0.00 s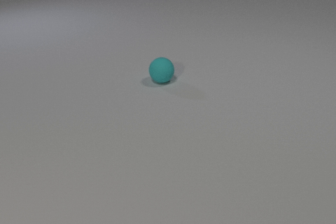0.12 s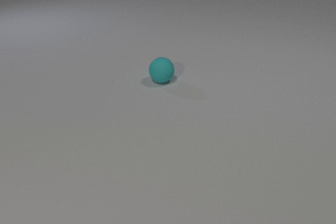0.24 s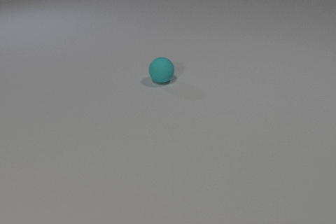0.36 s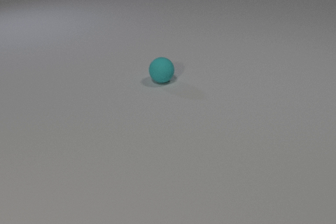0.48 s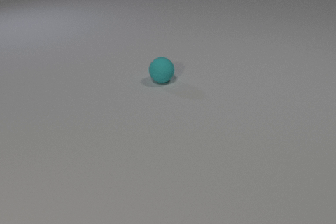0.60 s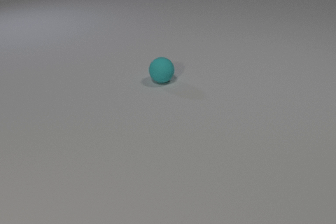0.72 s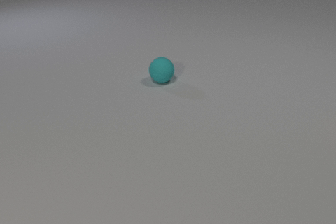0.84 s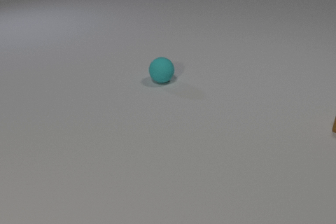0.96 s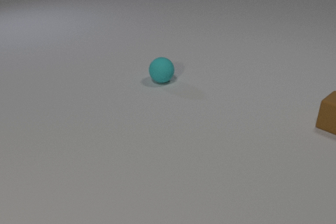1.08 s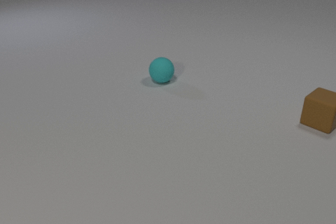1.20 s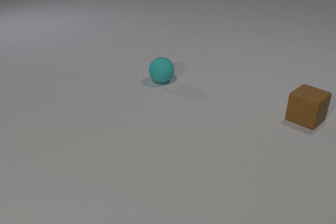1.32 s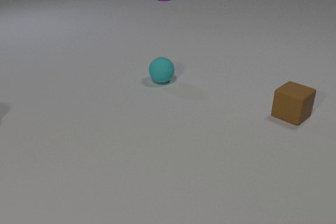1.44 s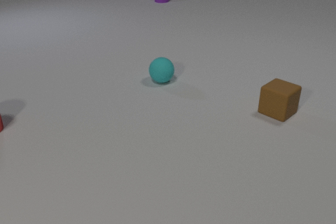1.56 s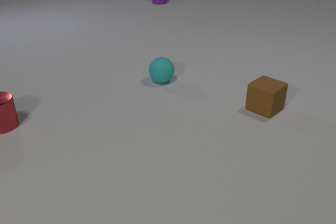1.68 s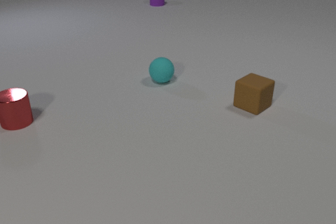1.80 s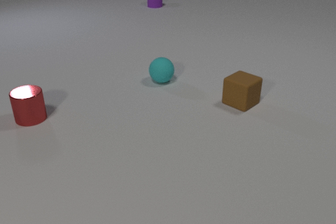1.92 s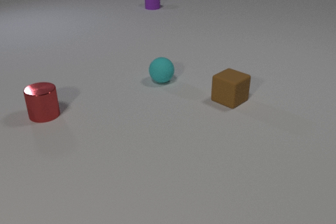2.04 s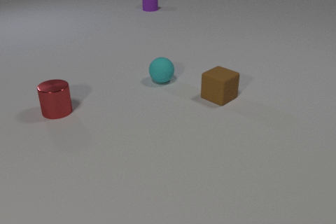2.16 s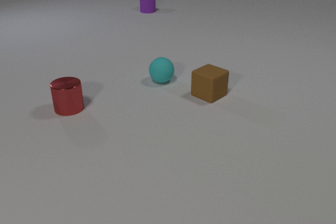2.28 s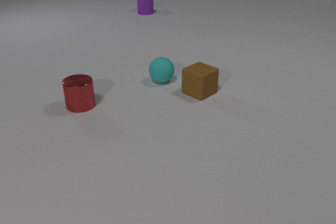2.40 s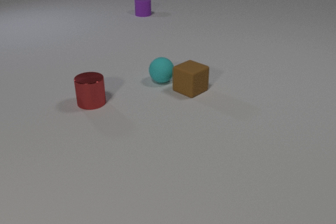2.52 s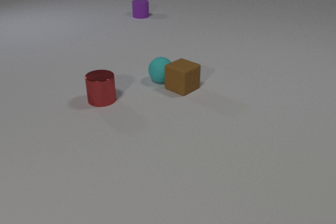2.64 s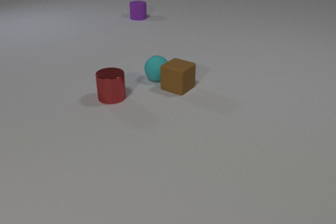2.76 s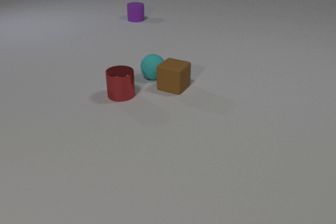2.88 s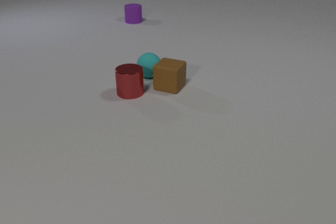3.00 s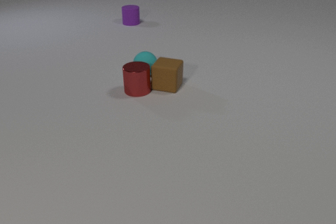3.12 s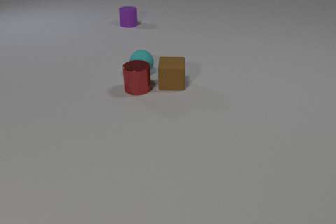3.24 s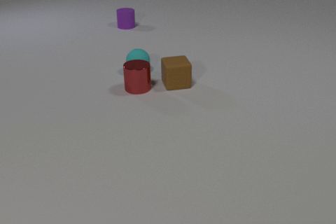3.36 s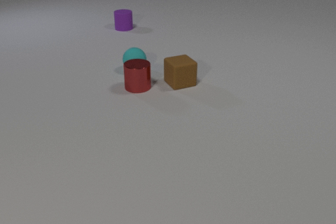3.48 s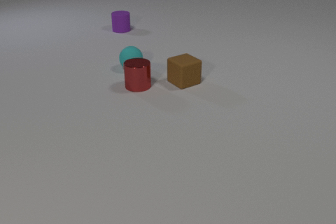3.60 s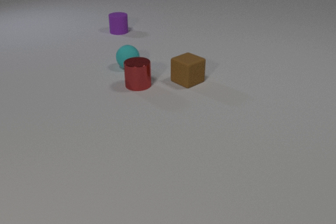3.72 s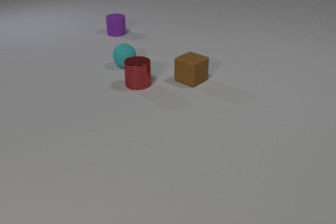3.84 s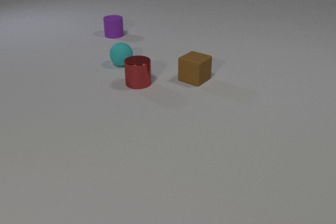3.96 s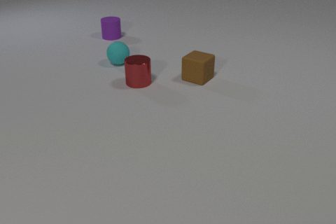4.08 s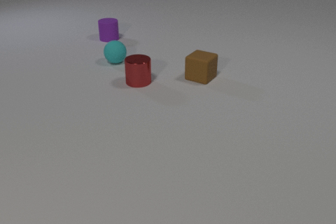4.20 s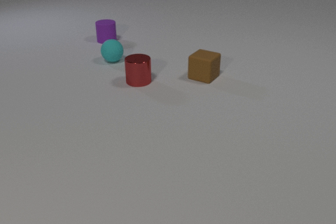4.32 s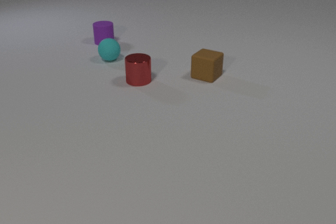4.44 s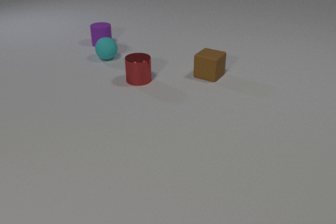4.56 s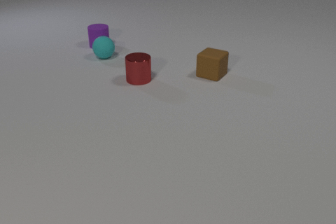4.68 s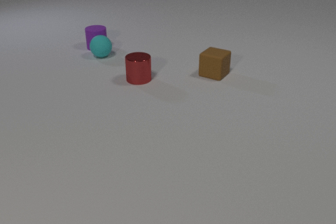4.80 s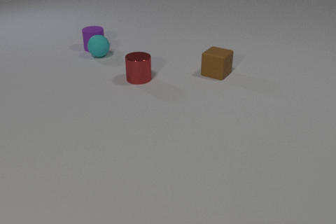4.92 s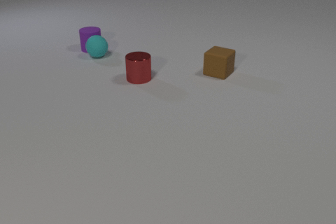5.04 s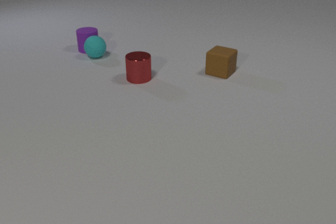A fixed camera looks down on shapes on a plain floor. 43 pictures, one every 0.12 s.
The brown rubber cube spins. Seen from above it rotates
counterclockwise.
The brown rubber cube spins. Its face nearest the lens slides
to the right.
0.00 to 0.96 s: The brown rubber cube comes in at the right edge, slides to the left.
0.96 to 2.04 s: The brown rubber cube slides to the left. The purple rubber cylinder comes in at the top edge, slides toward the camera. The red metal cylinder comes in at the left edge, slides to the right.
2.04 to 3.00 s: The brown rubber cube slides to the left, spins so that its near face slides to the right, counterclockwise seen from above. The cyan rubber sphere rolls away from the camera and to the left. The purple rubber cylinder slides toward the camera and to the left. The red metal cylinder slides to the right. The brown rubber cube and the cyan rubber sphere collide. The brown rubber cube and the red metal cylinder collide.
3.00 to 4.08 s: The brown rubber cube slides to the right and away from the camera, spins counterclockwise seen from above by about 75 degrees, its near face sliding to the right. The cyan rubber sphere rolls away from the camera and to the left. The purple rubber cylinder slides toward the camera and to the left. The red metal cylinder slides away from the camera.
4.08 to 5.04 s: The brown rubber cube slides to the right and away from the camera. The cyan rubber sphere rolls to the left and away from the camera. The purple rubber cylinder slides toward the camera and to the left. The red metal cylinder slides away from the camera. The cyan rubber sphere and the purple rubber cylinder collide.
How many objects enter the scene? 3.
How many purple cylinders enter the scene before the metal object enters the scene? 1.
What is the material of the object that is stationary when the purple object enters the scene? rubber.
